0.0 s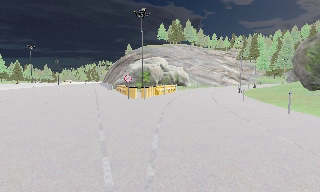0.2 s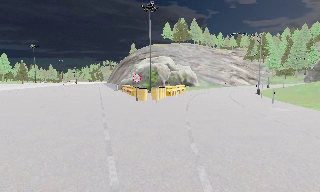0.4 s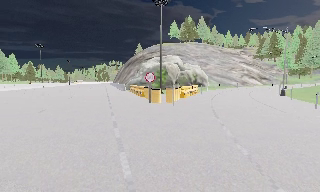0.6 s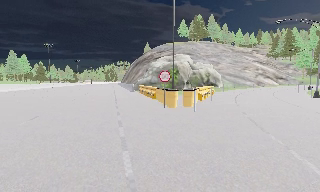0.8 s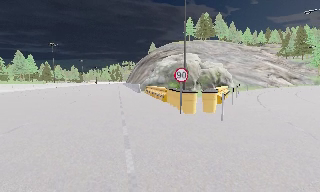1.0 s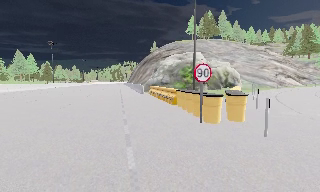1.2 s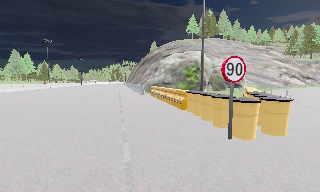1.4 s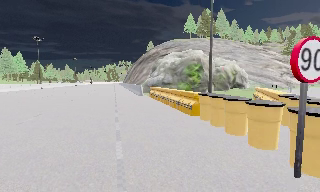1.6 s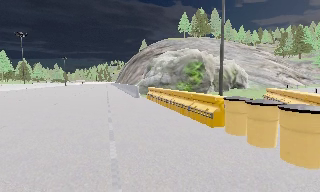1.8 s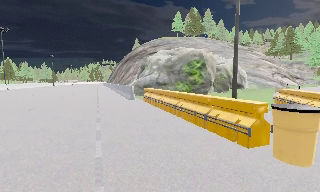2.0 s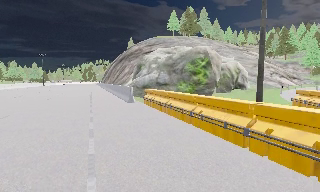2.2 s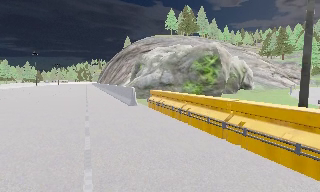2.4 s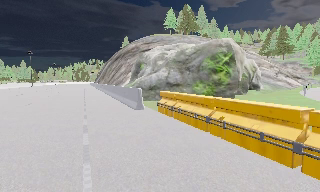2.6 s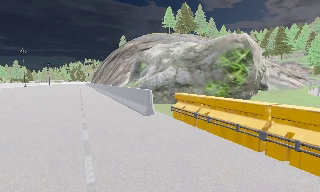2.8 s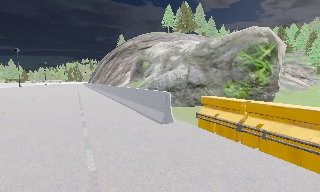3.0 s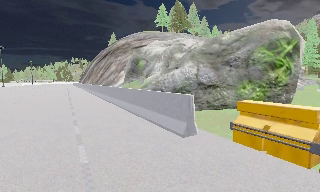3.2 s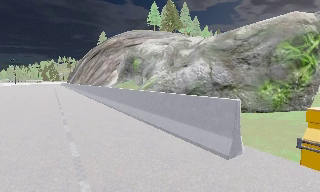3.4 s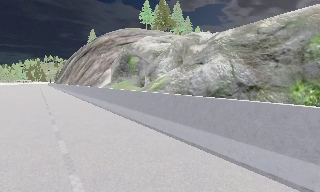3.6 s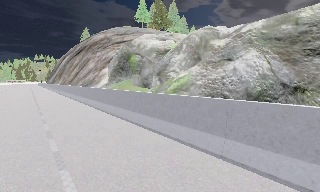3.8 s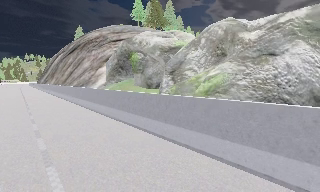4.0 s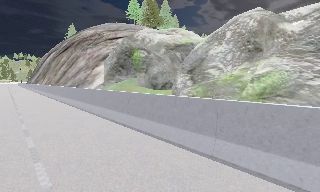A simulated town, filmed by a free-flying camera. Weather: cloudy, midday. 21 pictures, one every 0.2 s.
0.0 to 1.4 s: The camera travels forward, about 13 m, so what stands in front looms larger.
1.4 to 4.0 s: The camera pans to its right, which is clockwise from overhead, by about 30 degrees. It travels forward and to its left, about 20 m, so what stands in front looms larger.
The film runs forward here.
